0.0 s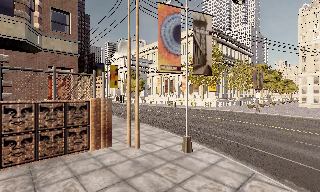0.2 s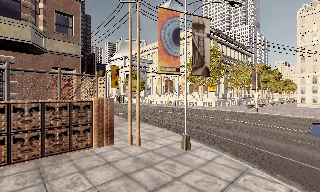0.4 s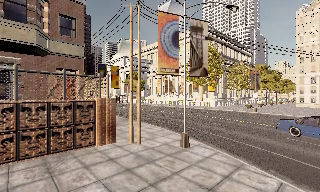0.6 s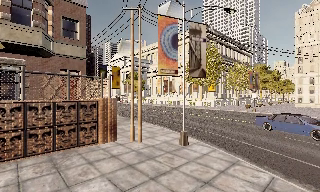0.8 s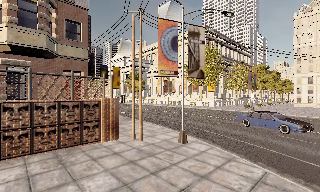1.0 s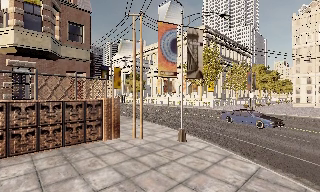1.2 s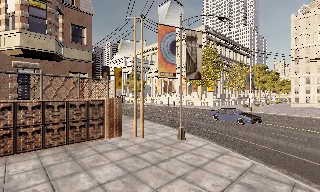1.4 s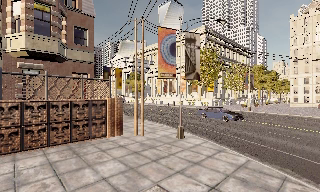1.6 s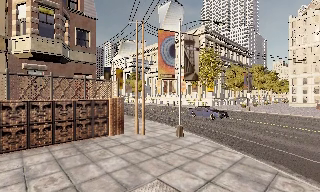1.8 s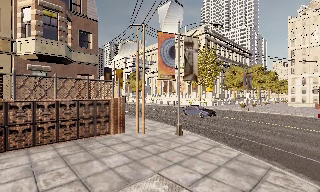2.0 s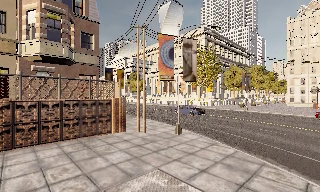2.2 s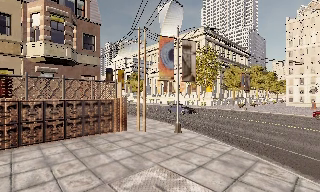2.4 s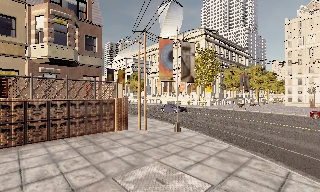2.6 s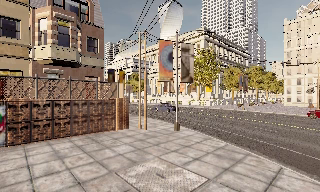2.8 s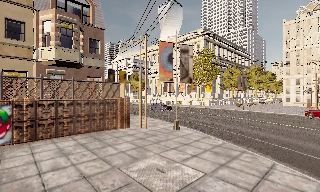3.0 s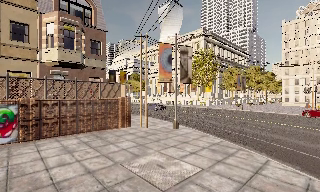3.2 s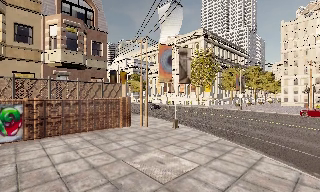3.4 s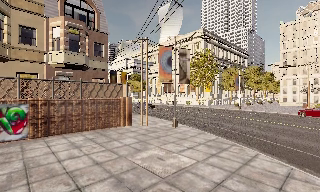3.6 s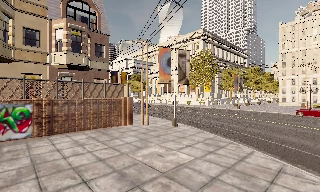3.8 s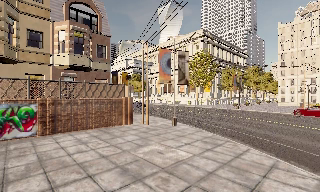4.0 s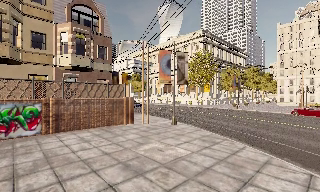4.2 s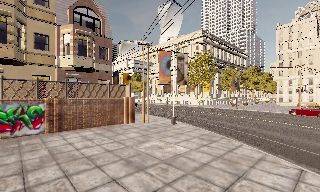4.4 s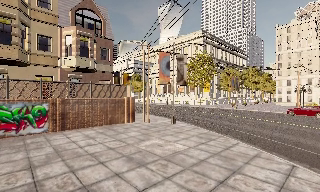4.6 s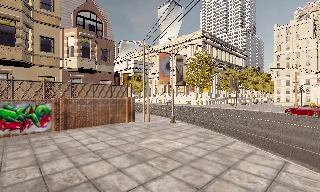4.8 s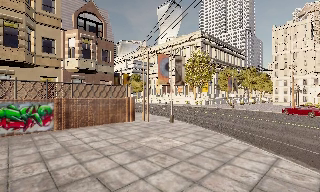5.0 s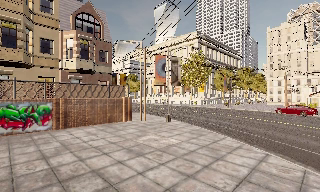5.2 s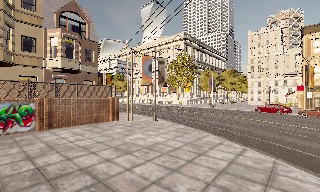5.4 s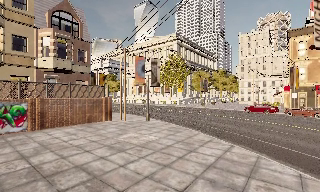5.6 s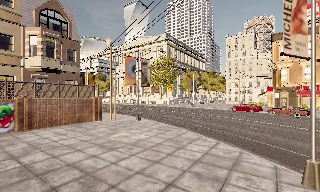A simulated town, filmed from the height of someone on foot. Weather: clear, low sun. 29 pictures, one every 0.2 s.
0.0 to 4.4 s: The camera travels backward, about 7 m, so what stands in front gets smaller.
4.4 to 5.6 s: The scene slides to the left, as the camera pans about 10 degrees to its right. It travels backward, about 2 m, so what stands in front gets smaller.
The film runs backward here.
